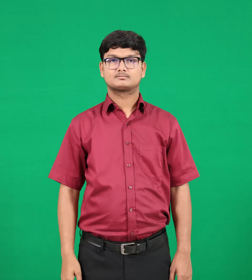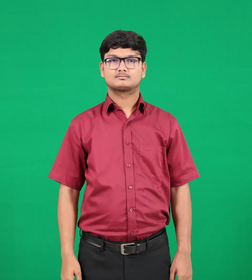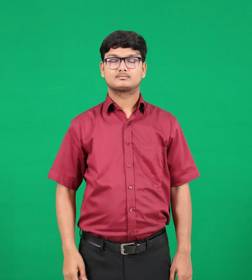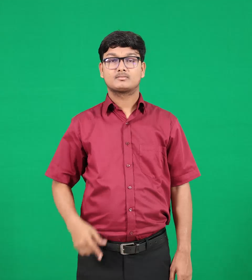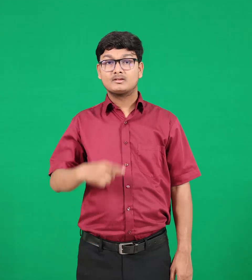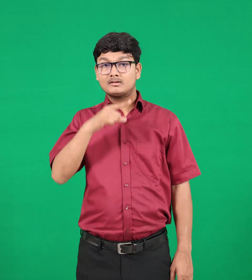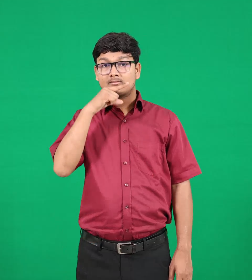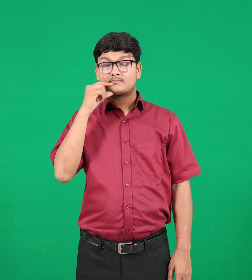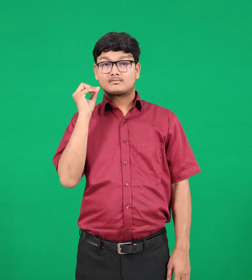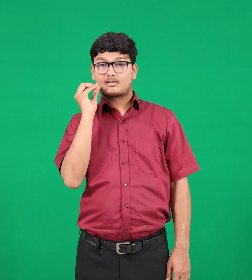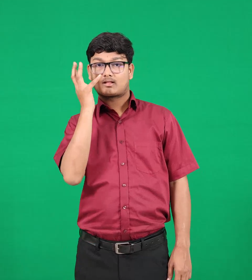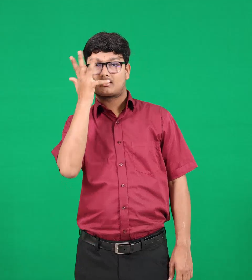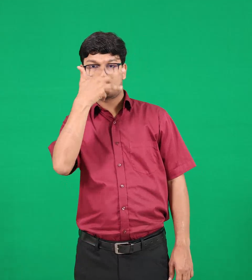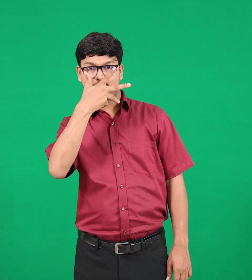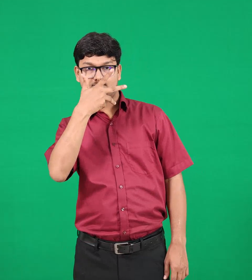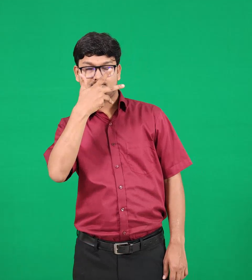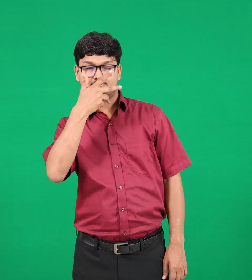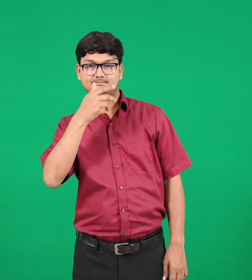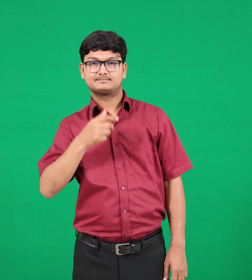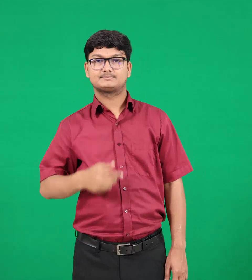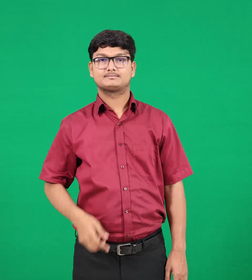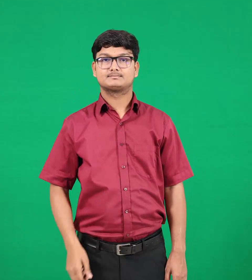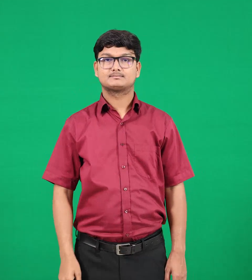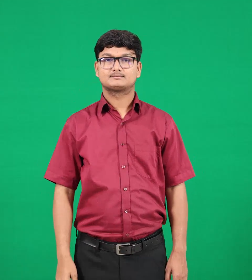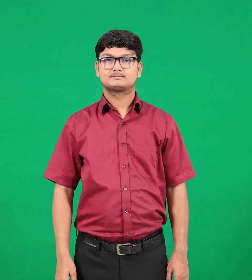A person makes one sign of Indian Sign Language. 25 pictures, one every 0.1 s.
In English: embarrassment
